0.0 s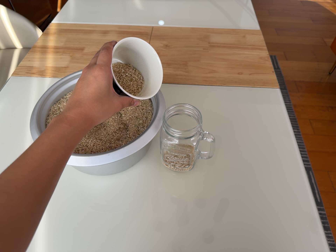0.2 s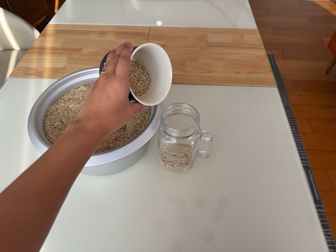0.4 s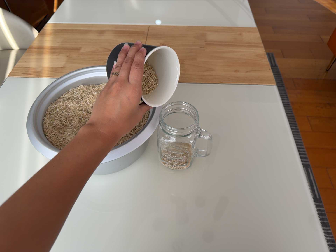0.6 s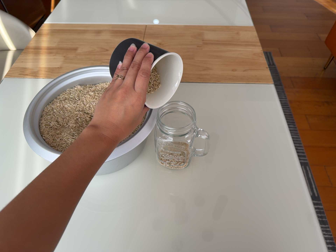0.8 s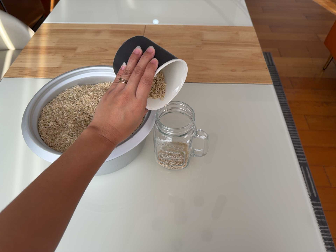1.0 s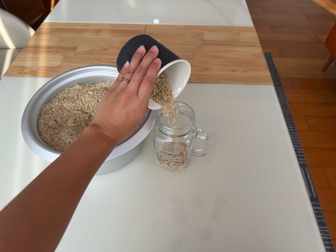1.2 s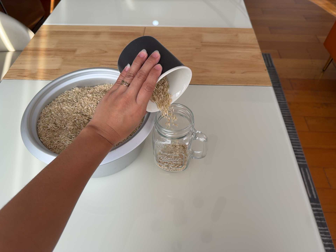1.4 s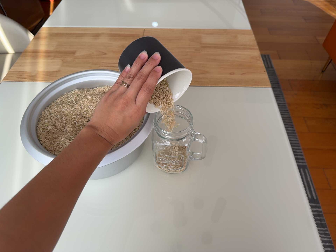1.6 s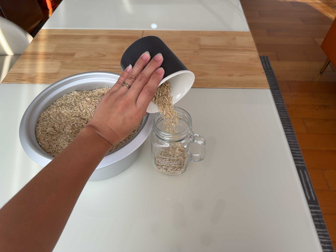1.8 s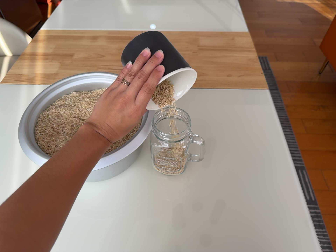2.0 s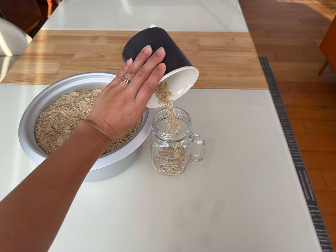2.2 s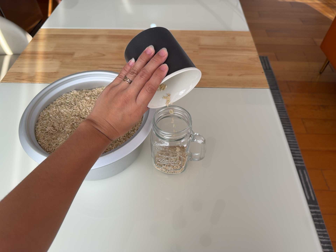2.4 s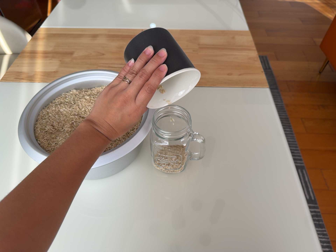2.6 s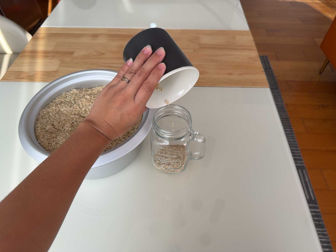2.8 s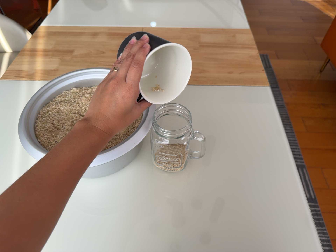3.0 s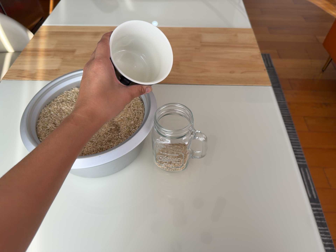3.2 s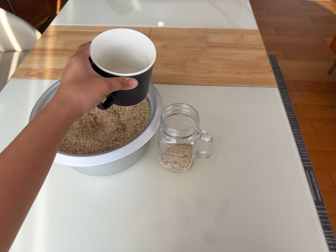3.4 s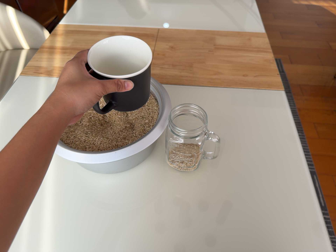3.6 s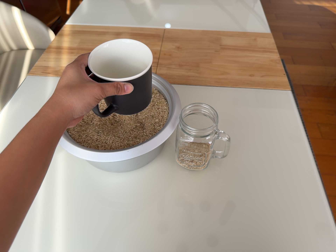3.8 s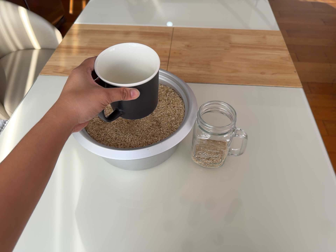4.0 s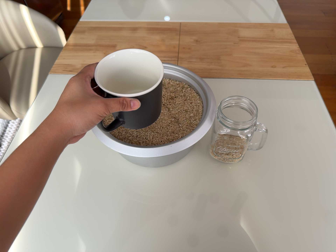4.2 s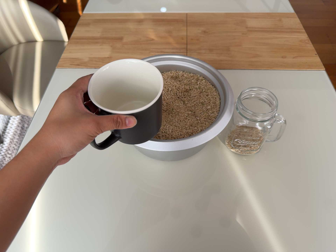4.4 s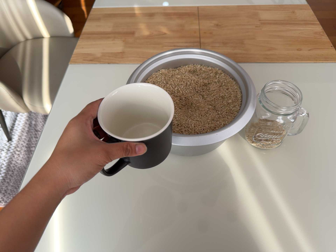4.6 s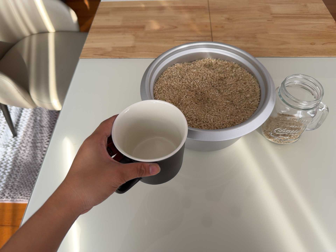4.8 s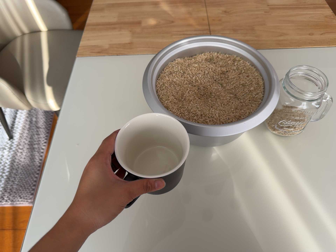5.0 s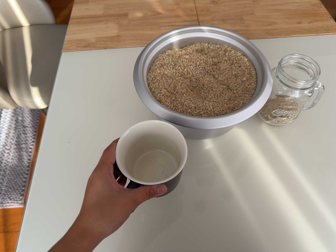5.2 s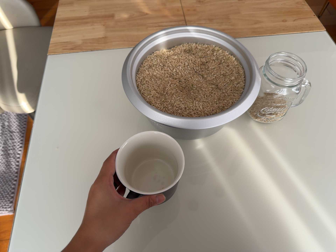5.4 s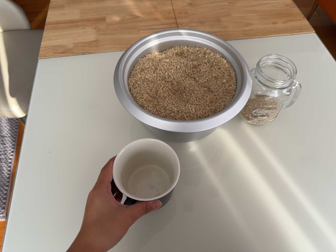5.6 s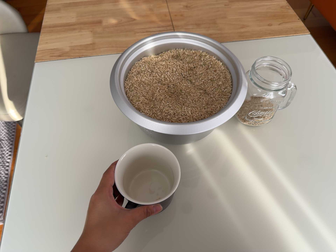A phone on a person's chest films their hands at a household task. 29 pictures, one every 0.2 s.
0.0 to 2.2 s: The camera keeps its place and its aim.
2.2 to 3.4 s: The camera shifts only a little, or ends up much as it began.
3.4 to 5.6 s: The camera travels to its left, about 22 cm, so close, fixed things drift to the right. It rolls about its line of sight by about 10 degrees, and the scene rotates counterclockwise.
The film runs forward here.
